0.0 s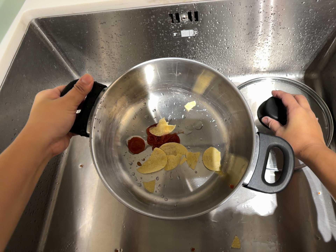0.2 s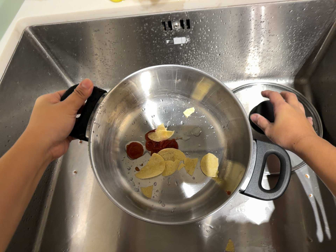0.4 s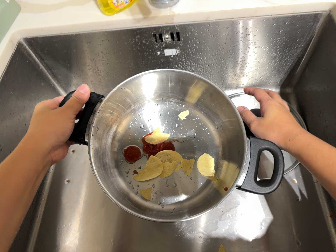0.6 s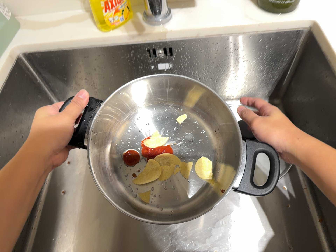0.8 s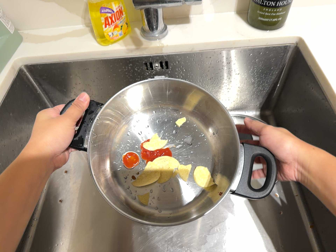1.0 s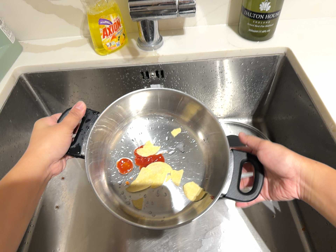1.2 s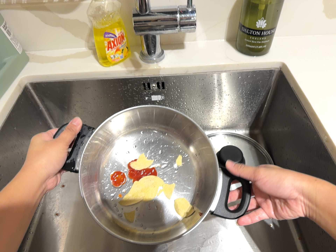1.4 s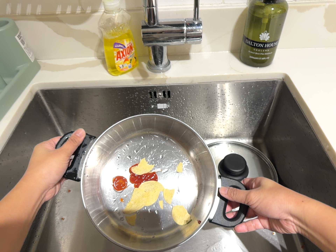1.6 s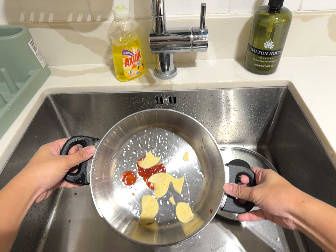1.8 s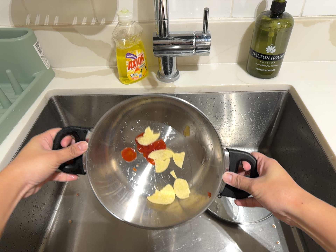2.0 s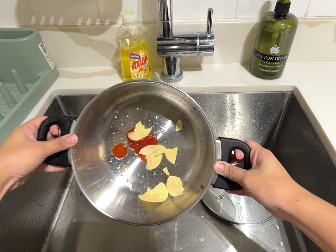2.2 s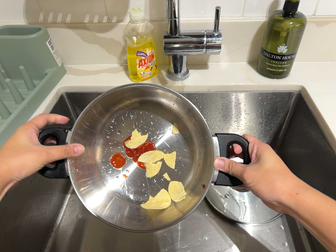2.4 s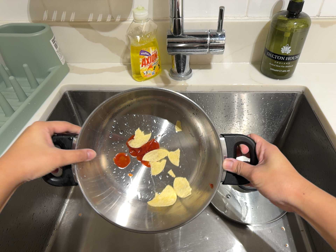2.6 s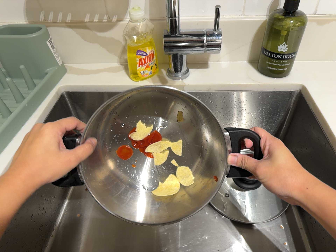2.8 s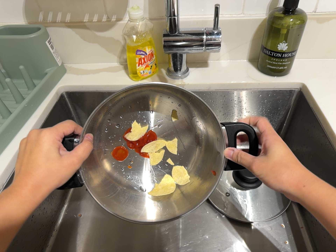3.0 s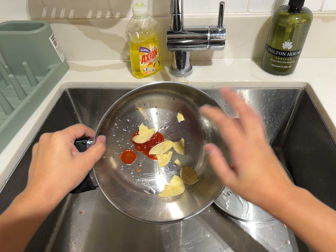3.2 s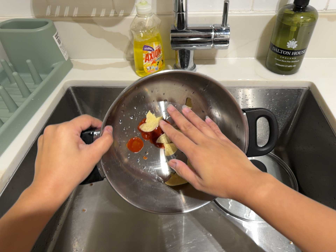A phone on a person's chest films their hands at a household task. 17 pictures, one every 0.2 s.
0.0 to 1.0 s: The camera travels backward, about 8 cm, so what stands in front gets smaller. Its aim tips toward the top of its view by about 15 degrees, and the scene shifts downward.
1.0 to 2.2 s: The camera shifts only a little, or ends up much as it began.
2.2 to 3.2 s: The camera keeps its place and its aim.
The film runs forward here.
